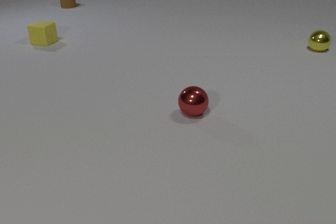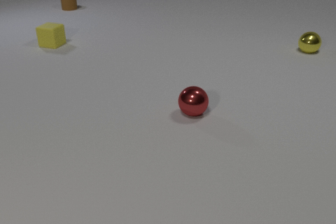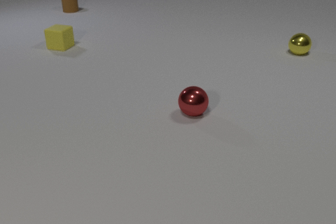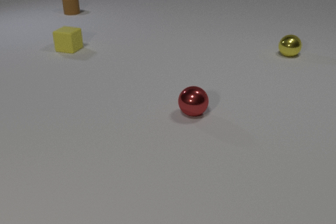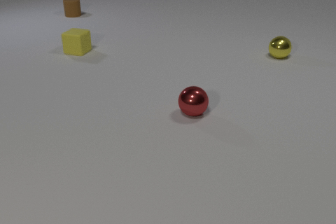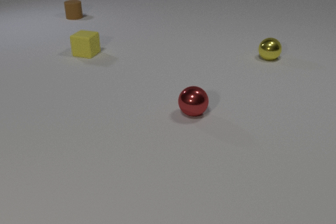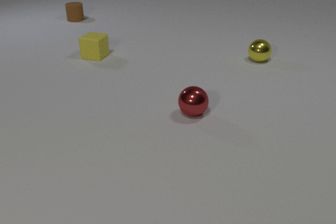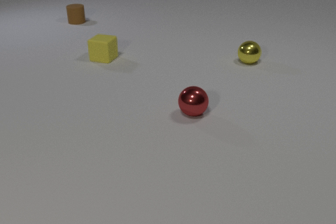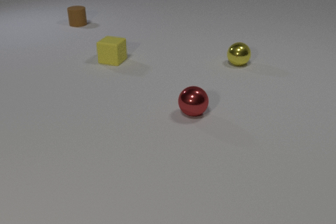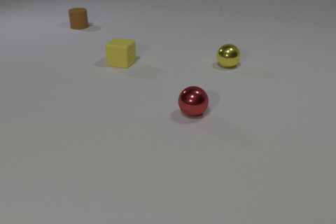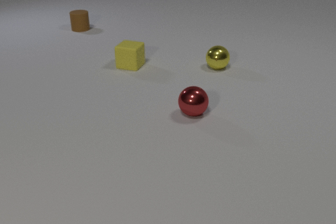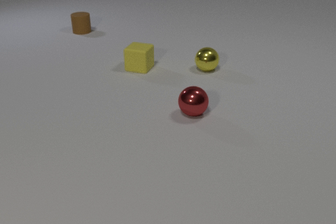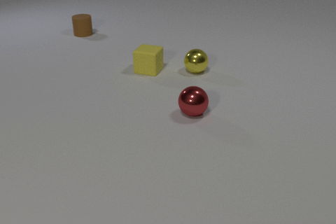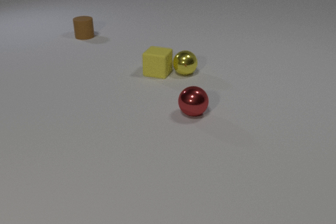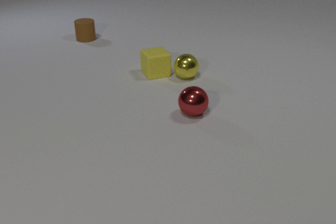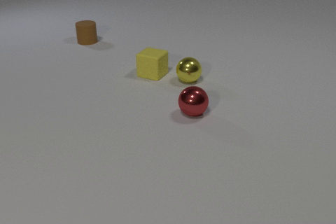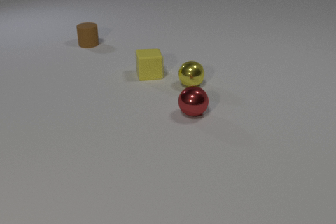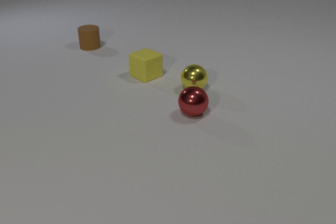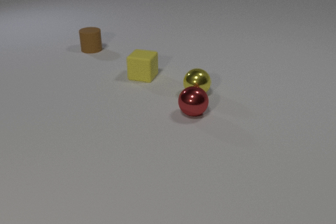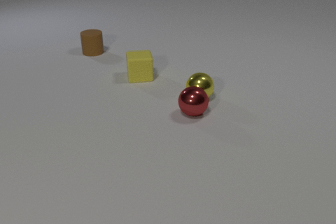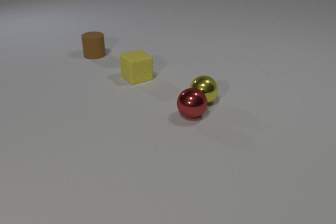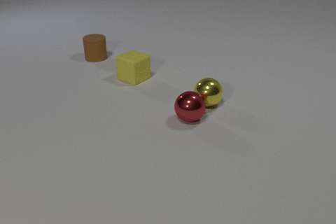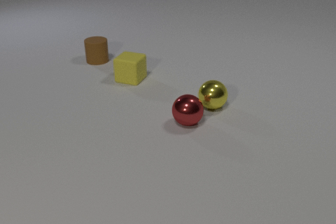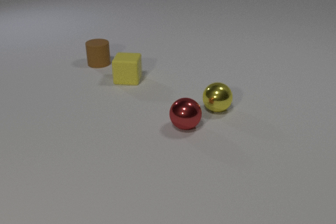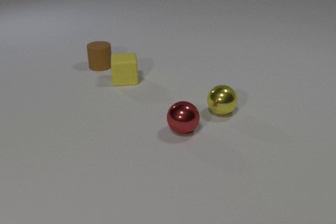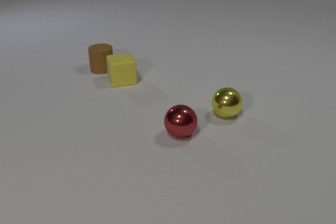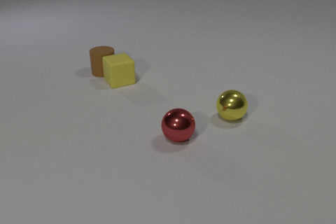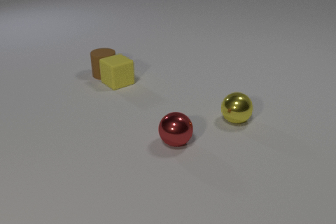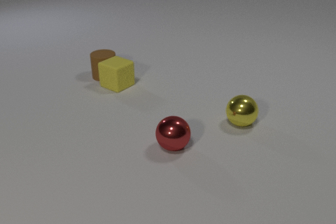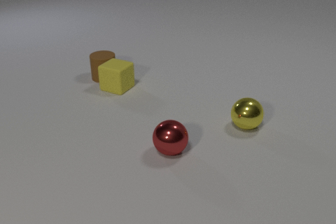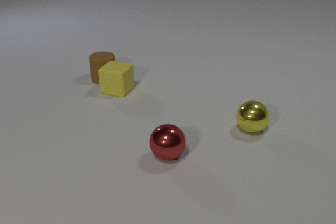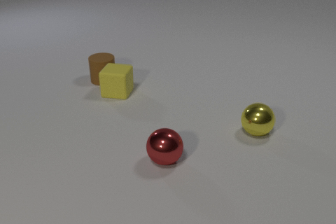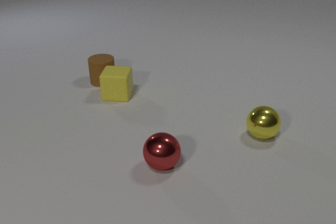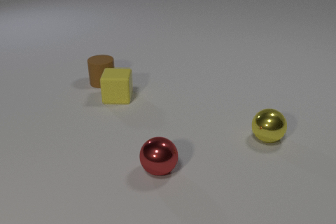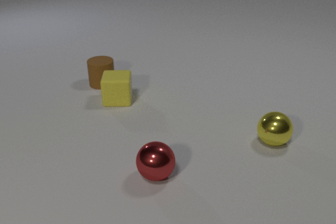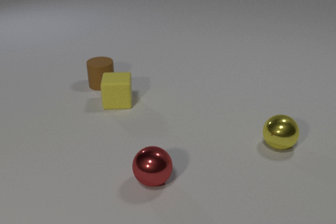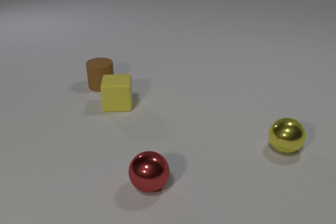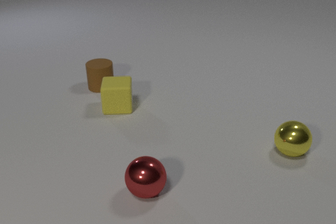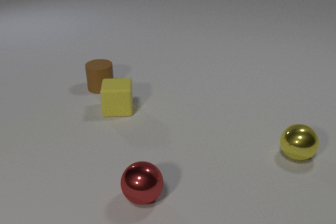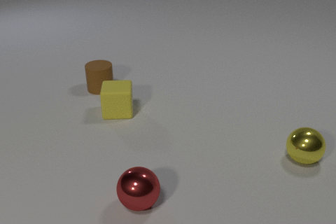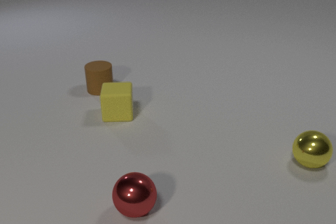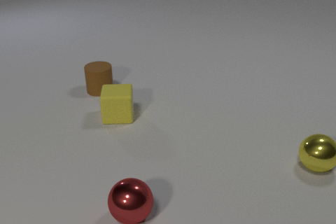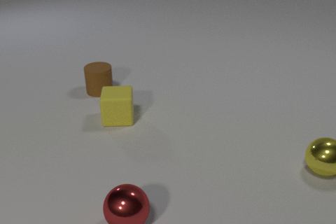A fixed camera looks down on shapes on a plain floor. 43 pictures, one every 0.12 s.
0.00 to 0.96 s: The yellow metal sphere rolls to the left and toward the camera. The yellow rubber cube slides toward the camera and to the right. The brown rubber cylinder slides toward the camera.
0.96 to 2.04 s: The yellow metal sphere rolls toward the camera and to the left. The yellow rubber cube slides toward the camera and to the right. The brown rubber cylinder slides toward the camera. The yellow metal sphere and the yellow rubber cube collide.
2.04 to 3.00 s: The yellow metal sphere rolls toward the camera and to the right. The yellow rubber cube slides to the left and toward the camera. The red metal sphere rolls toward the camera. The brown rubber cylinder slides toward the camera. The yellow metal sphere and the red metal sphere collide.
3.00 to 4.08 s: The yellow metal sphere rolls to the right and toward the camera. The yellow rubber cube slides toward the camera. The red metal sphere rolls toward the camera. The brown rubber cylinder slides toward the camera. The yellow rubber cube and the brown rubber cylinder collide.
4.08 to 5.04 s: The yellow metal sphere rolls to the right and toward the camera. The yellow rubber cube slides toward the camera. The red metal sphere rolls toward the camera and to the left. The brown rubber cylinder slides toward the camera.
What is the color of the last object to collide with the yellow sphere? red.
What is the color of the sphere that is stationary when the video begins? red.
What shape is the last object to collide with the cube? cylinder.
